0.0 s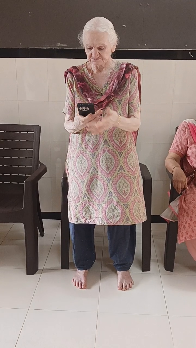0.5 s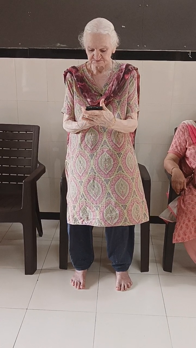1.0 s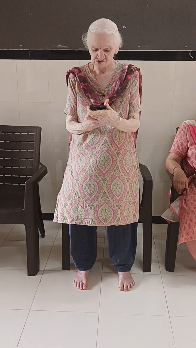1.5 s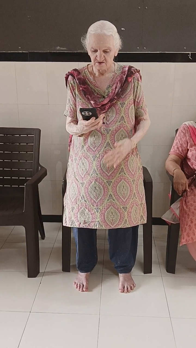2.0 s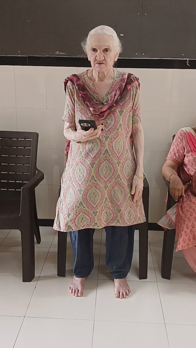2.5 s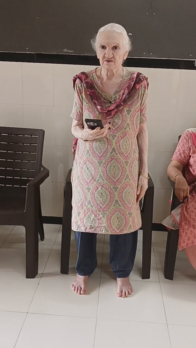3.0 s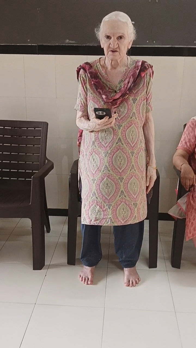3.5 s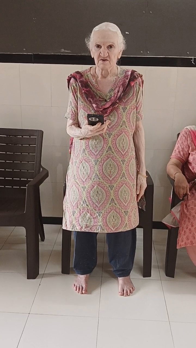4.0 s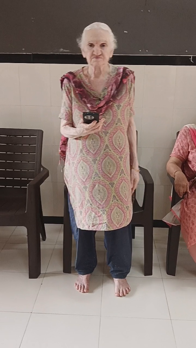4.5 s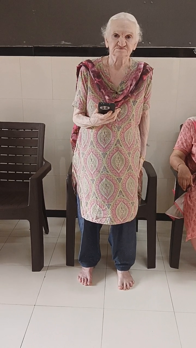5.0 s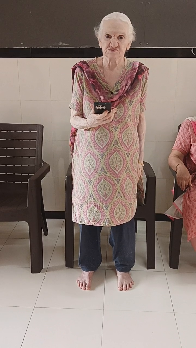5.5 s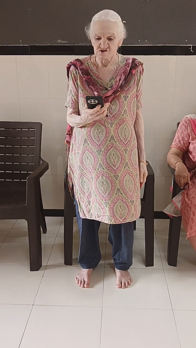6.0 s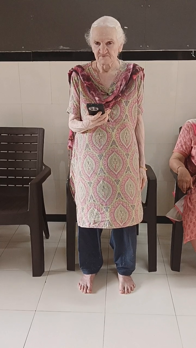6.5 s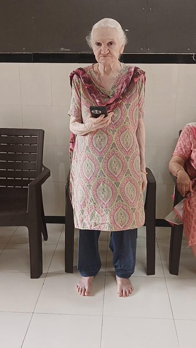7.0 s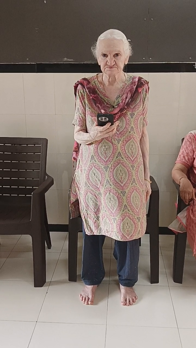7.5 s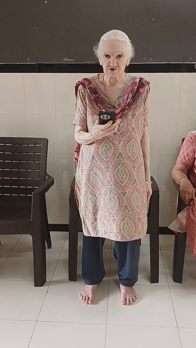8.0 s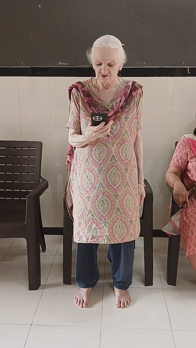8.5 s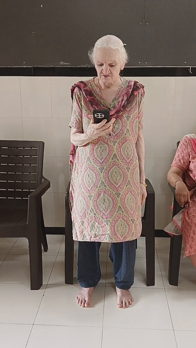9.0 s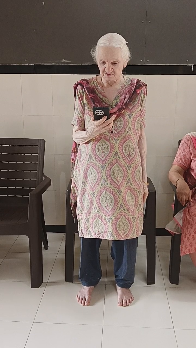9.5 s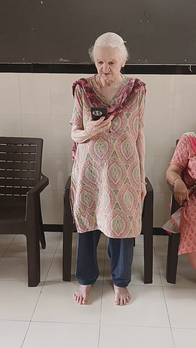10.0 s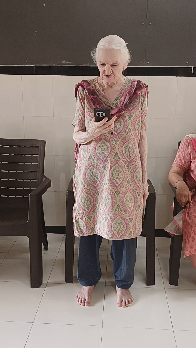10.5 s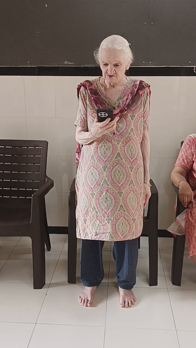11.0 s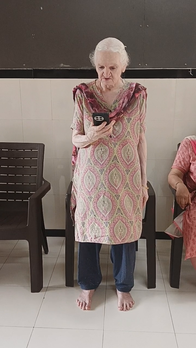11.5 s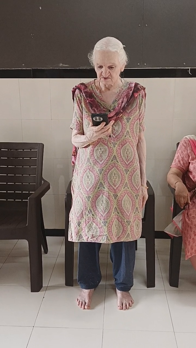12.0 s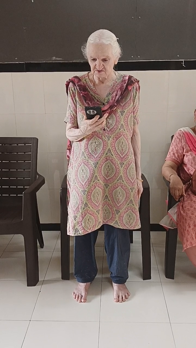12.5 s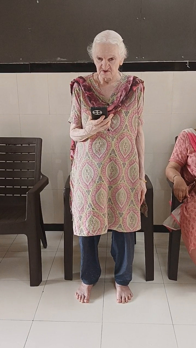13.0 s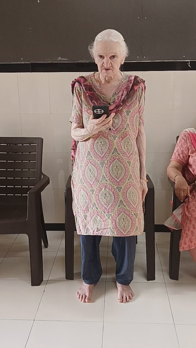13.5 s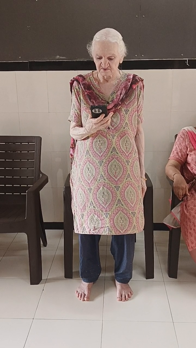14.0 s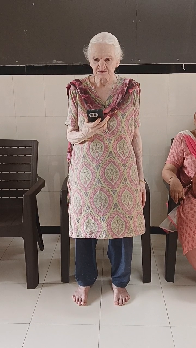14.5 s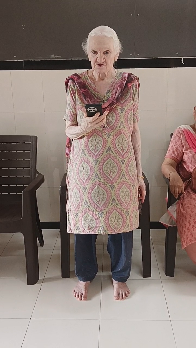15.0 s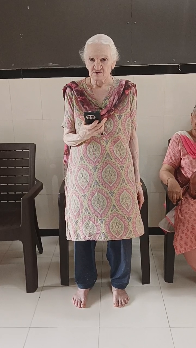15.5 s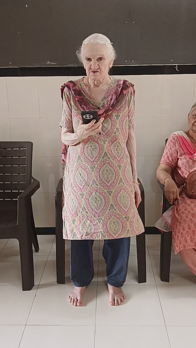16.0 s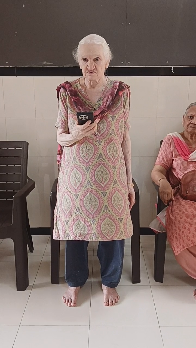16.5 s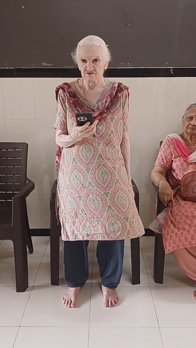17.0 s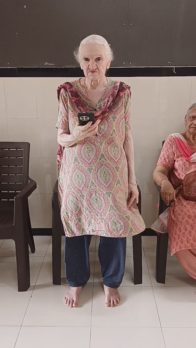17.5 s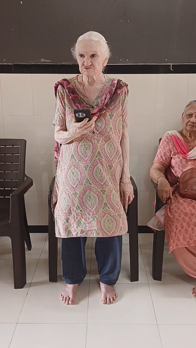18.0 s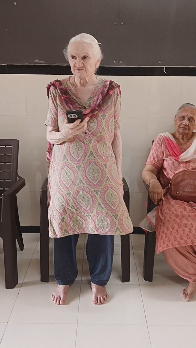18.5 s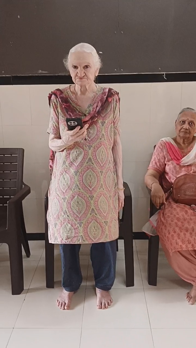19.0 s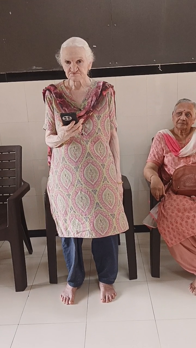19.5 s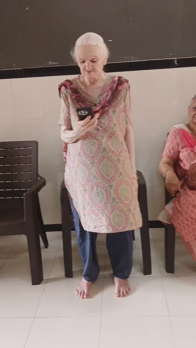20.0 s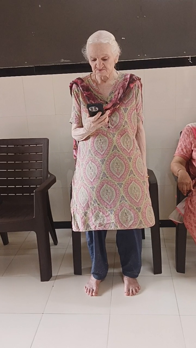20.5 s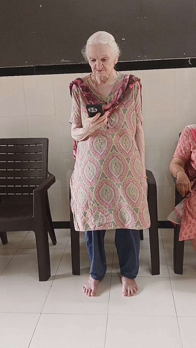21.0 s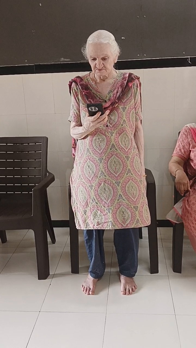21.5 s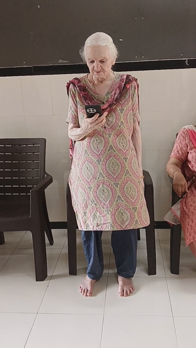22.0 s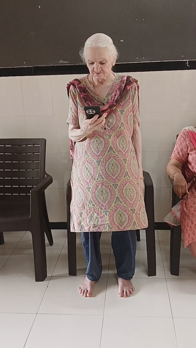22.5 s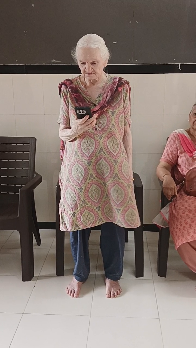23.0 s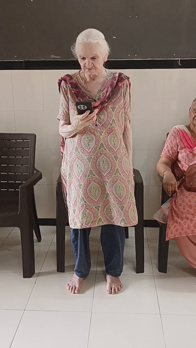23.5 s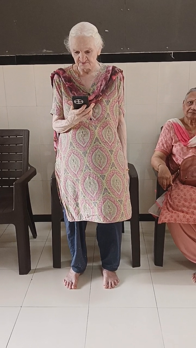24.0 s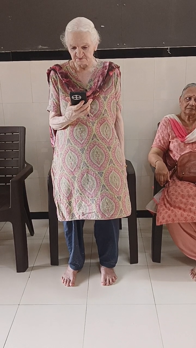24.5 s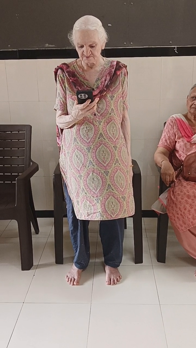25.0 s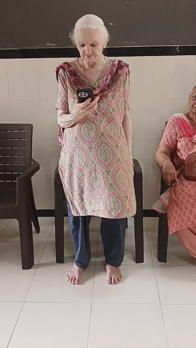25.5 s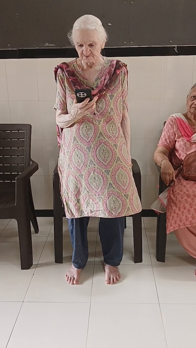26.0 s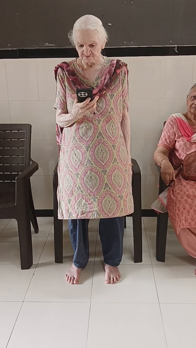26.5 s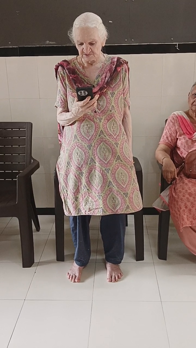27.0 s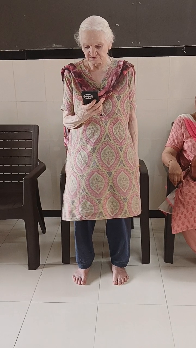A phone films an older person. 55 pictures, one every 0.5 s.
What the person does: Standing.
